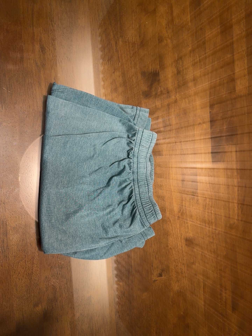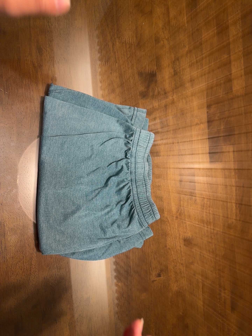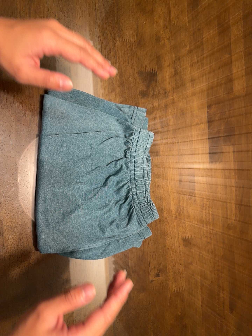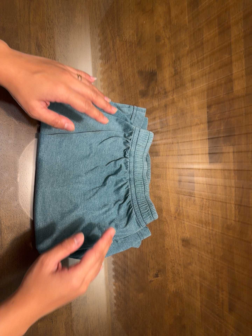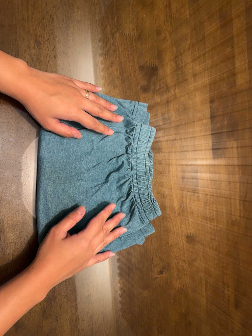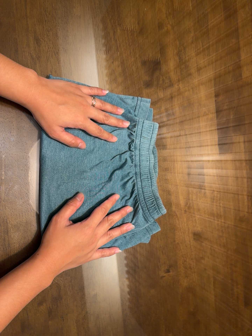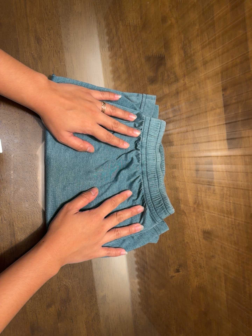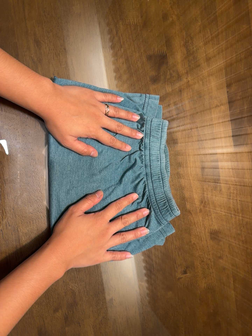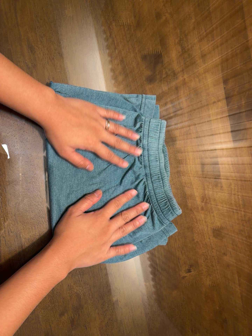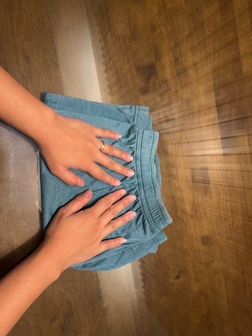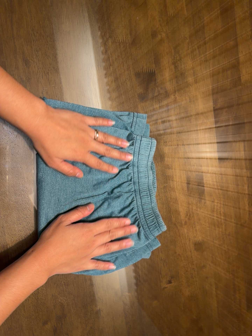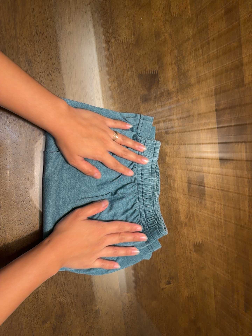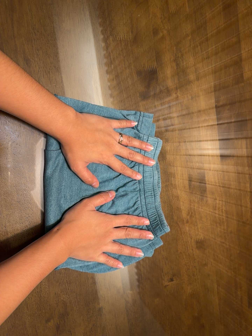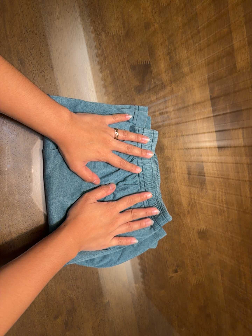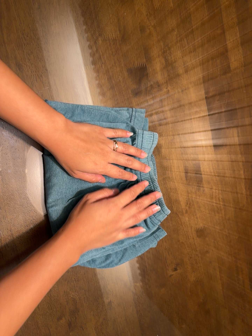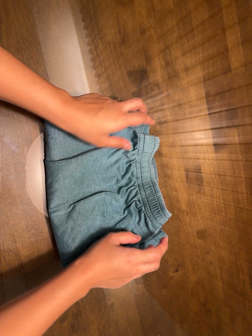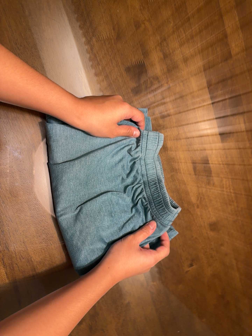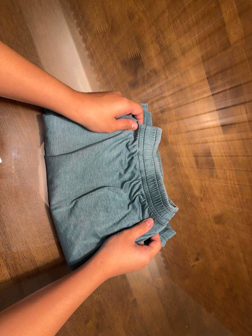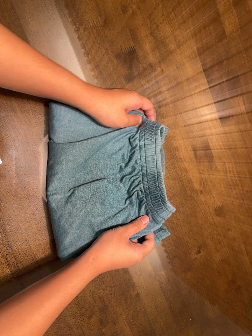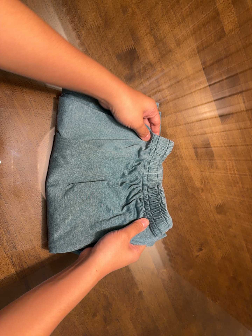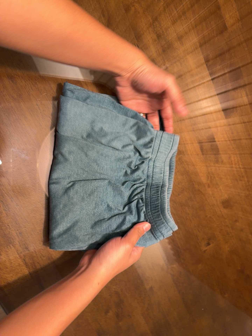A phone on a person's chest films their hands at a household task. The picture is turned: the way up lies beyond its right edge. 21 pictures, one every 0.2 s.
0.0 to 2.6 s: The camera shifts only a little, or ends up much as it began.
2.6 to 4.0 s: The camera rolls about its line of sight by about 15 degrees, and the scene rotates counterclockwise.
The film runs backward here.
